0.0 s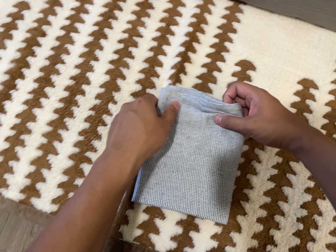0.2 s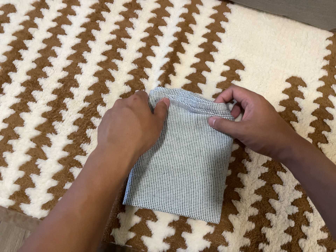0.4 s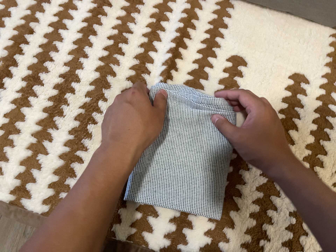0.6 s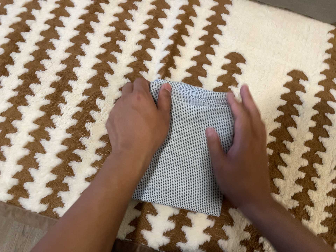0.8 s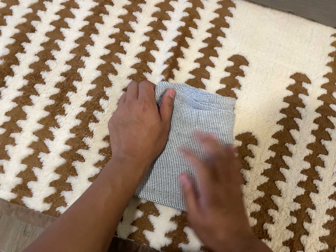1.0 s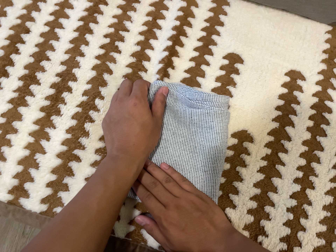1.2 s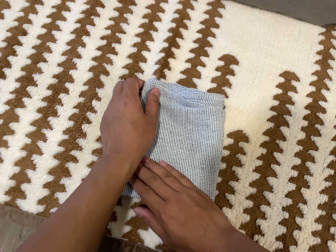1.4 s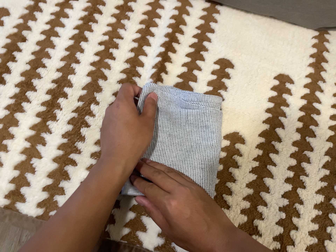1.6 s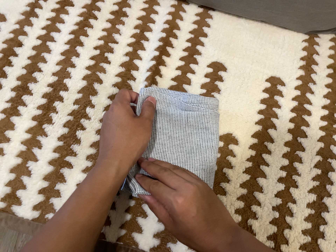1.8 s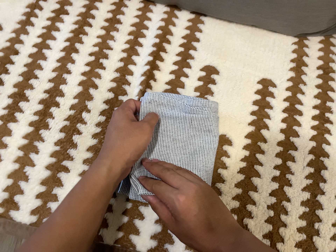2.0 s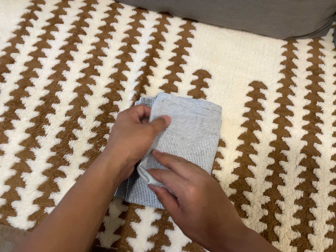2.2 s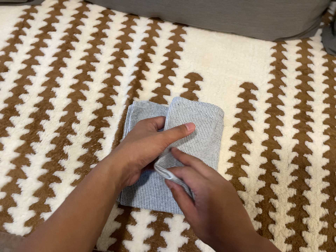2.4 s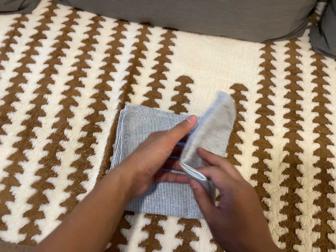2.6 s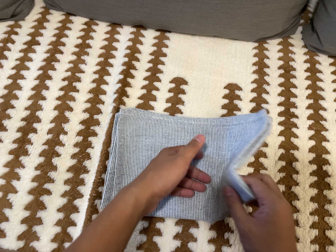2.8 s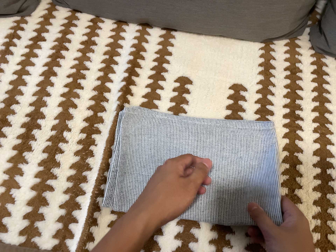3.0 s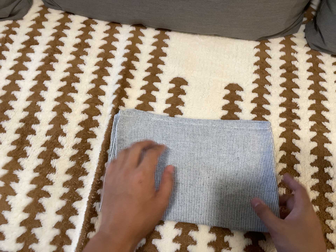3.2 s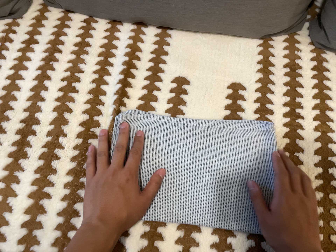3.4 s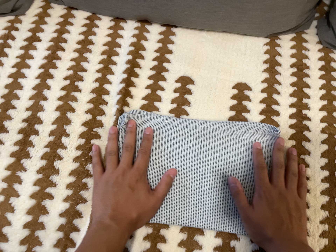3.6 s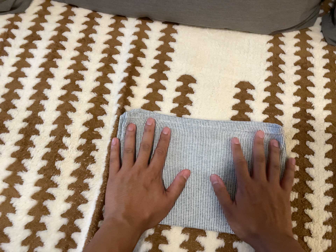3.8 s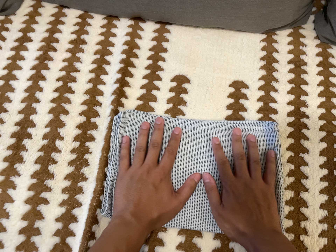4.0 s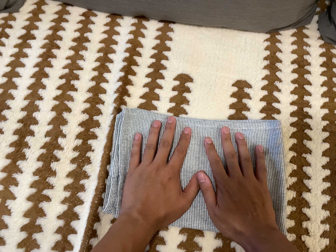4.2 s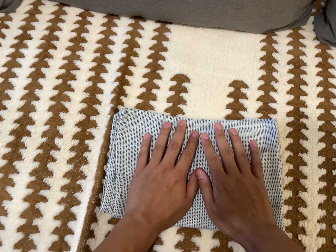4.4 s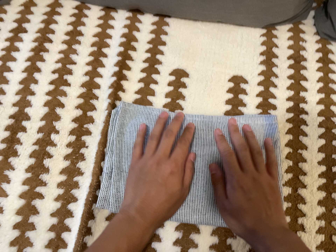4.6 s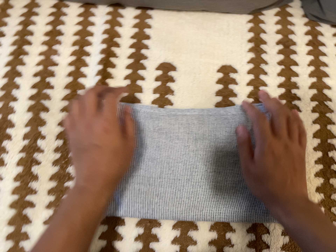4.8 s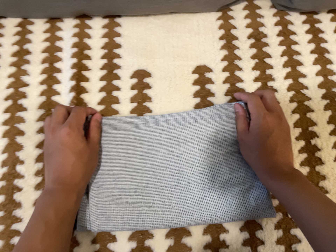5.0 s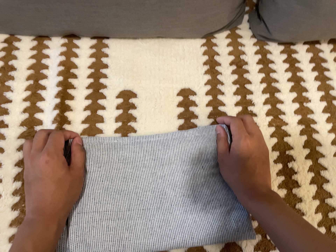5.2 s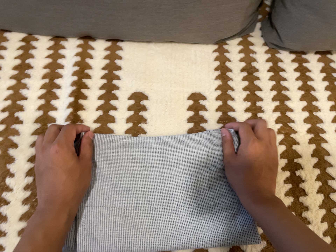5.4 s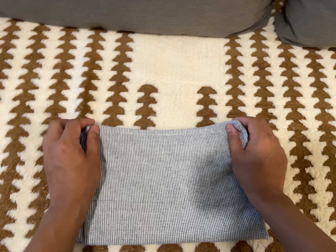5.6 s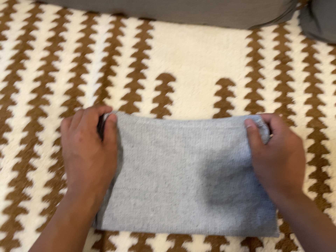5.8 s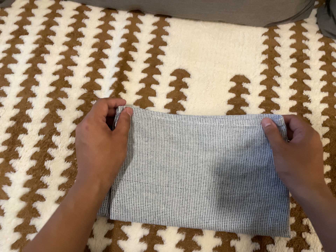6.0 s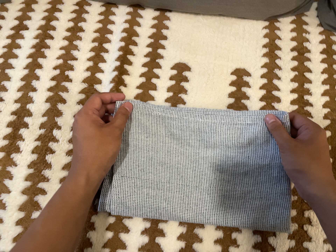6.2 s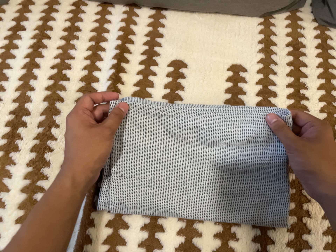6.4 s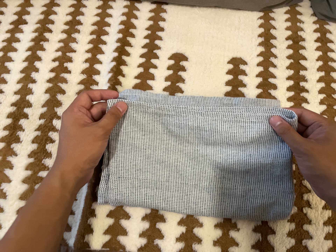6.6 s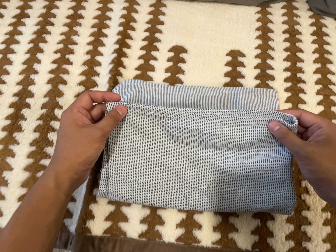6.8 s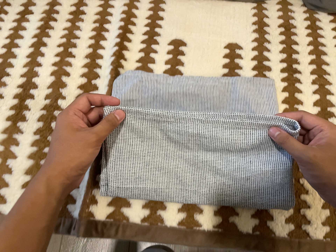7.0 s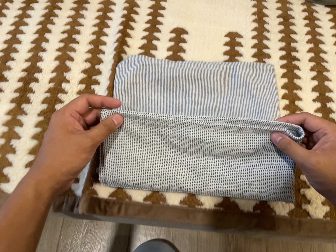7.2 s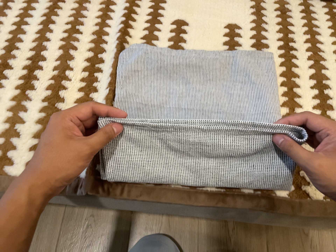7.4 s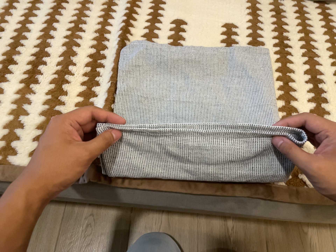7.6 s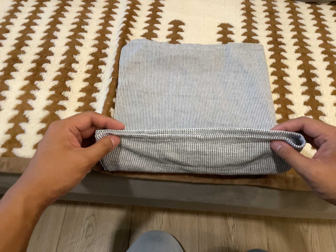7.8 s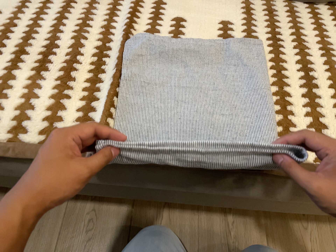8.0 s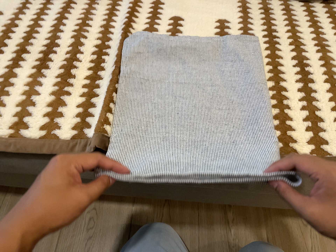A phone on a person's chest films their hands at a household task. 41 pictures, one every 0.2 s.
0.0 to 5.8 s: The camera travels to its right, about 6 cm, so close, fixed things drift to the left. It rolls about its line of sight by about 10 degrees, and the scene rotates counterclockwise.
5.8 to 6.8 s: The camera travels toward the bottom of its view, about 10 cm, so close, fixed things drift upward.
6.8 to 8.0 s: The camera travels toward the bottom of its view, about 22 cm. Its aim tips toward the top of its view by about 10 degrees.
The film runs backward here.
